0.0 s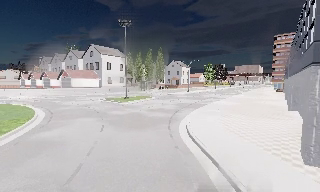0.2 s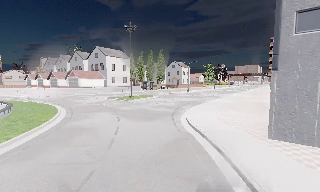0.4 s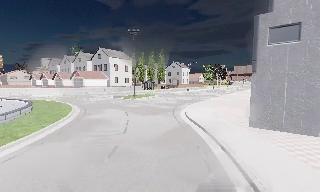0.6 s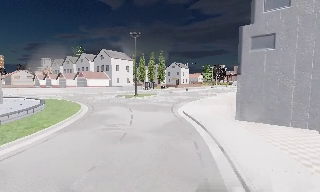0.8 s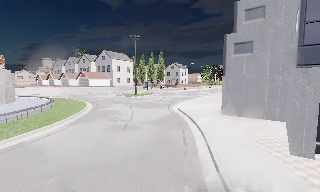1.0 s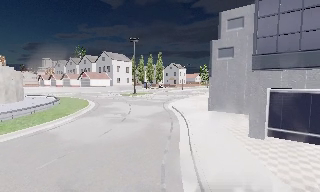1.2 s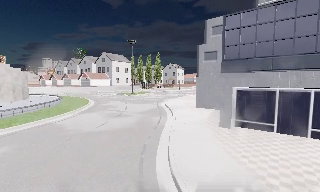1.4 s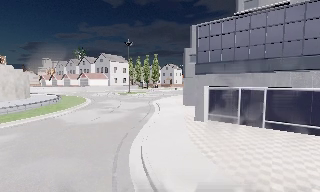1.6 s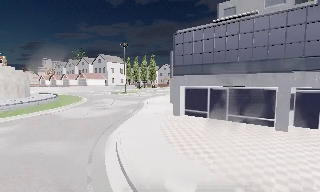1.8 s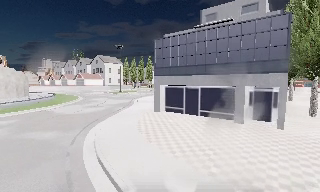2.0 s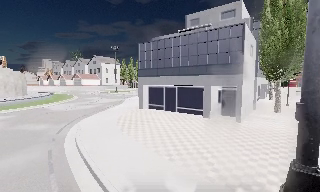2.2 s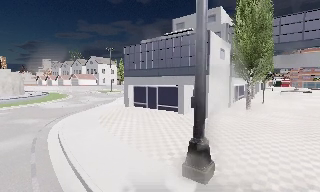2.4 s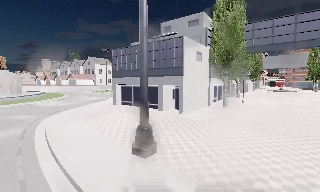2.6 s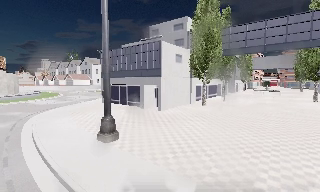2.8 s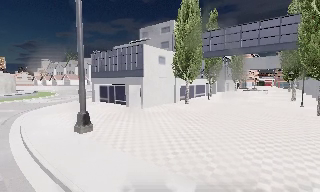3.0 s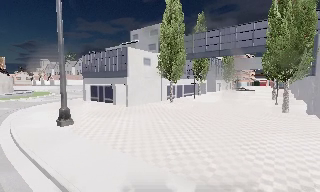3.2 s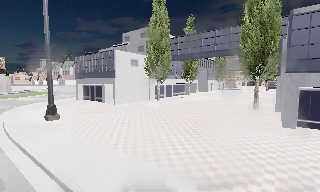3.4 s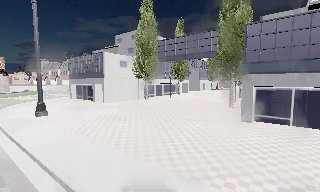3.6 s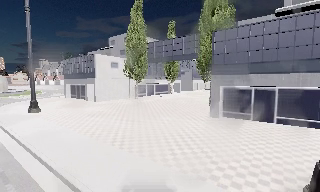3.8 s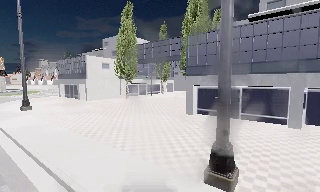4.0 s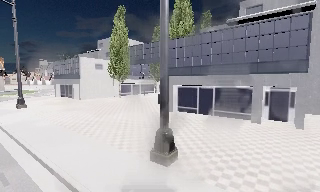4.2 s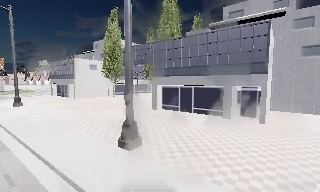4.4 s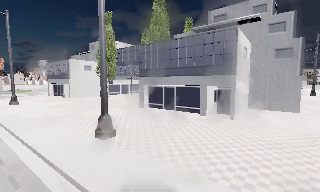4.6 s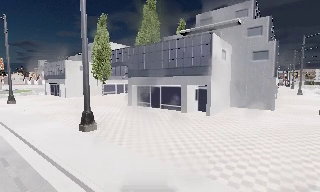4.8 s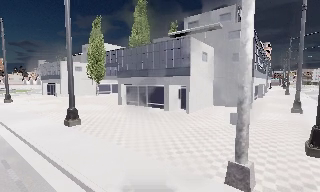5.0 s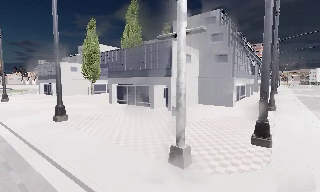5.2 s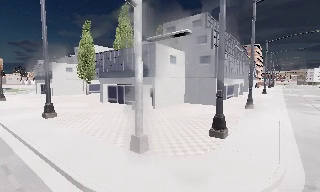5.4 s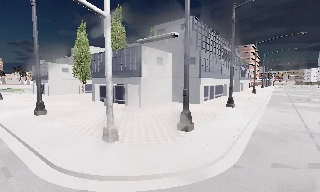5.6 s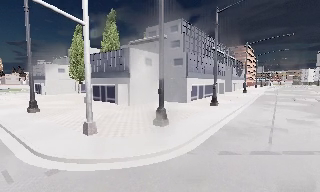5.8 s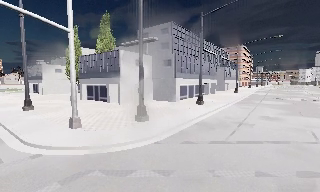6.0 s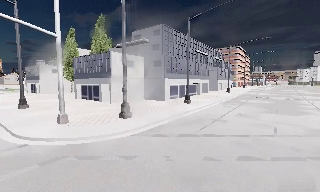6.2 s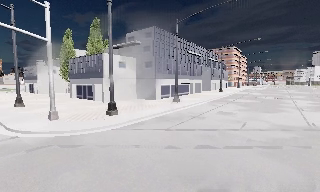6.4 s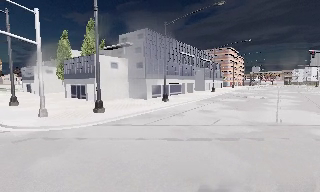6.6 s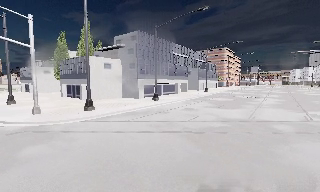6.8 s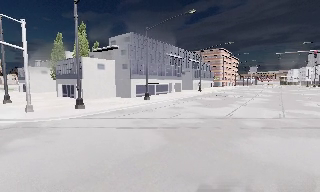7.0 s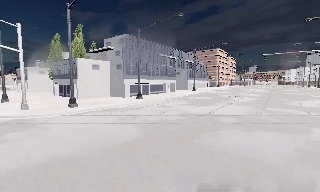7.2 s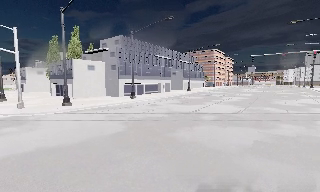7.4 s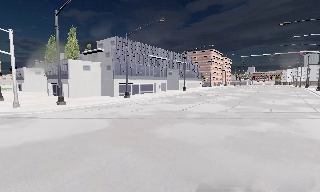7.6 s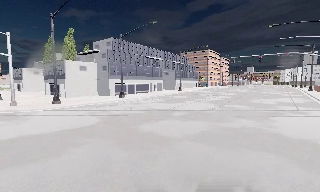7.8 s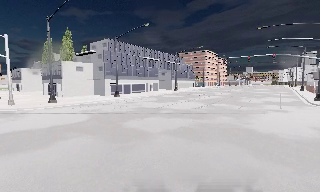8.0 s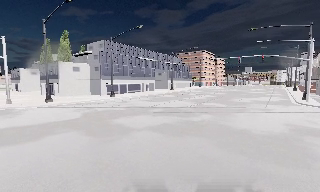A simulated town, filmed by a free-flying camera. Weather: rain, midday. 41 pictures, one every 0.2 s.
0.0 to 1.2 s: The camera travels backward, about 11 m, so what stands in front gets smaller.
1.2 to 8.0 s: The camera travels to its right and backward, about 60 m, so close, fixed things drift to the left.
The film runs backward here.
